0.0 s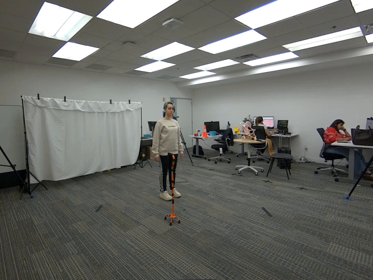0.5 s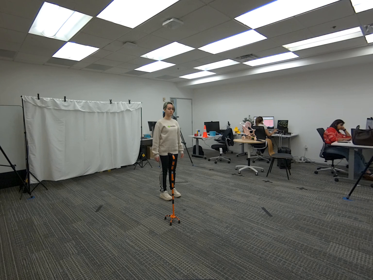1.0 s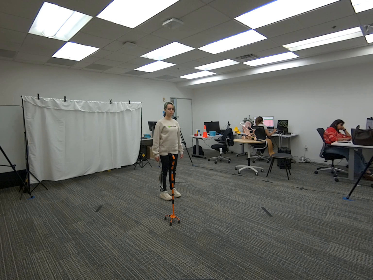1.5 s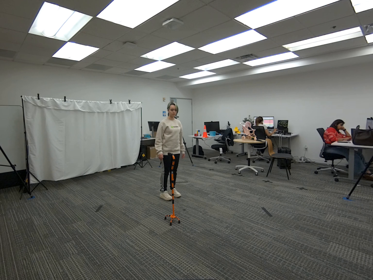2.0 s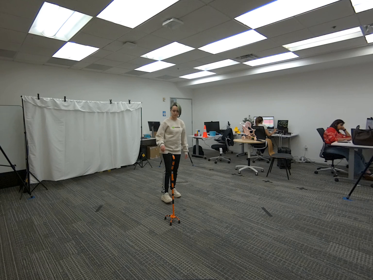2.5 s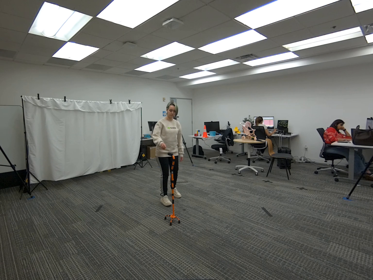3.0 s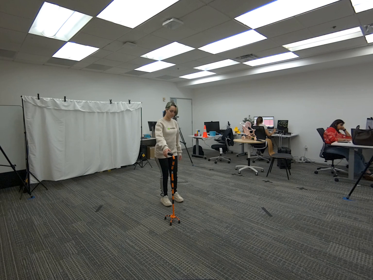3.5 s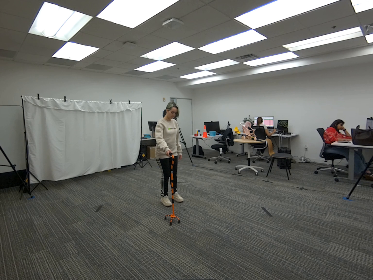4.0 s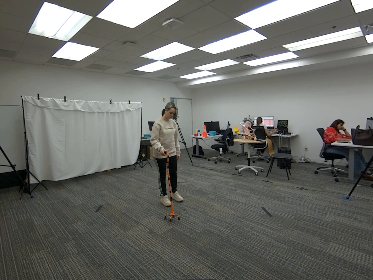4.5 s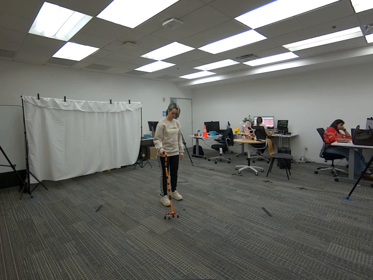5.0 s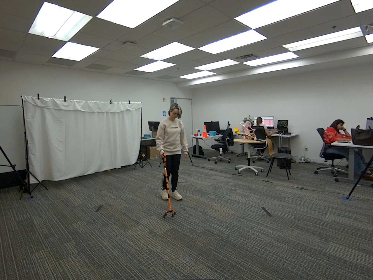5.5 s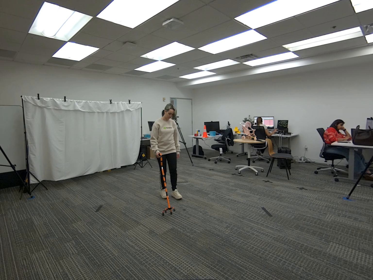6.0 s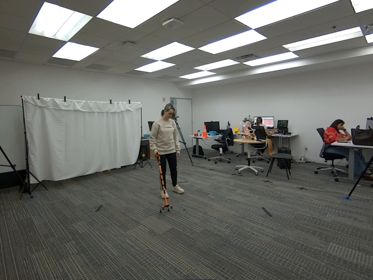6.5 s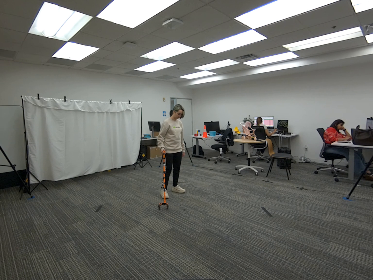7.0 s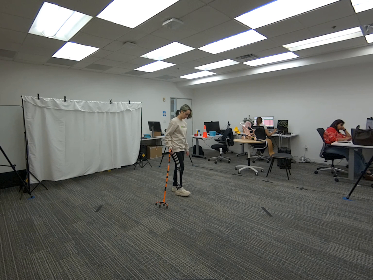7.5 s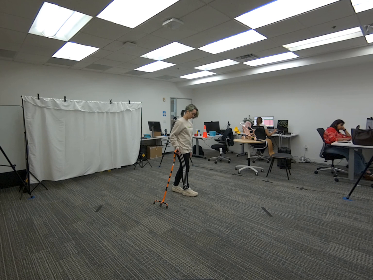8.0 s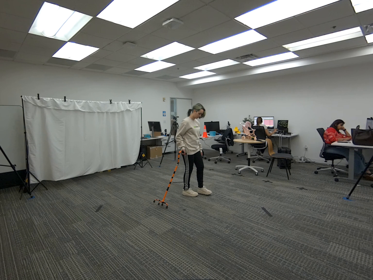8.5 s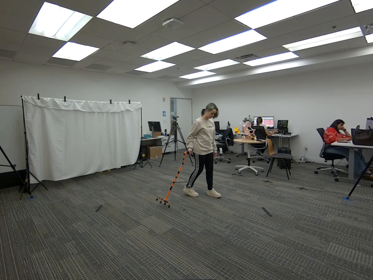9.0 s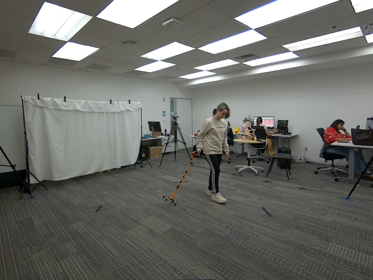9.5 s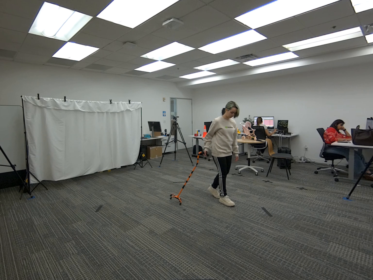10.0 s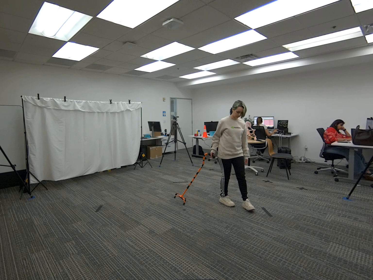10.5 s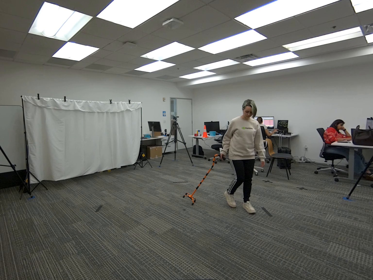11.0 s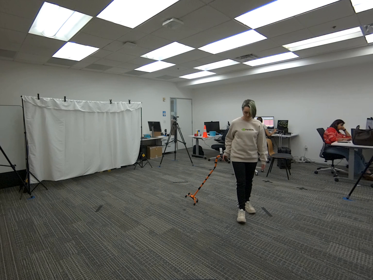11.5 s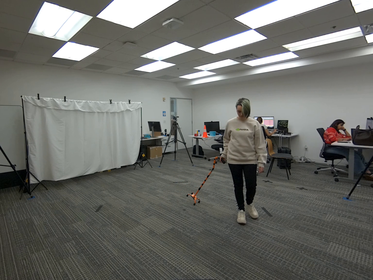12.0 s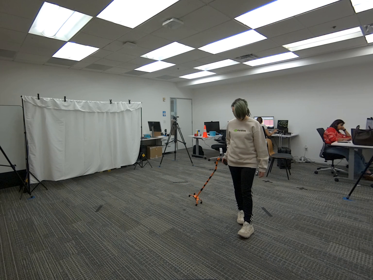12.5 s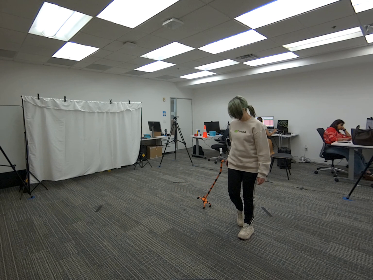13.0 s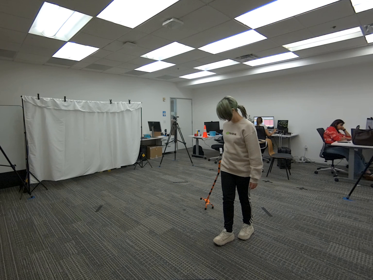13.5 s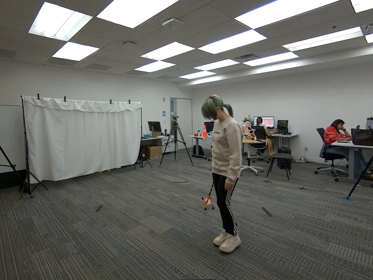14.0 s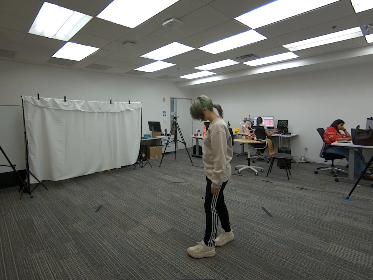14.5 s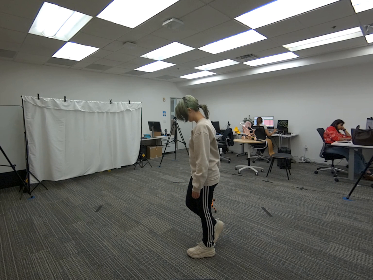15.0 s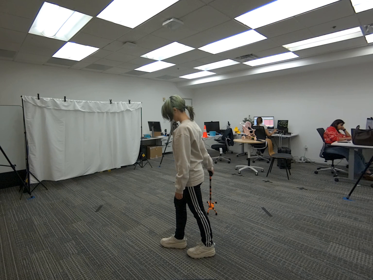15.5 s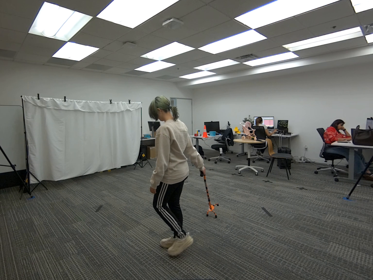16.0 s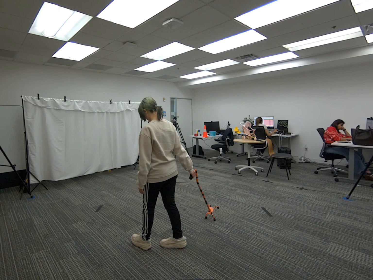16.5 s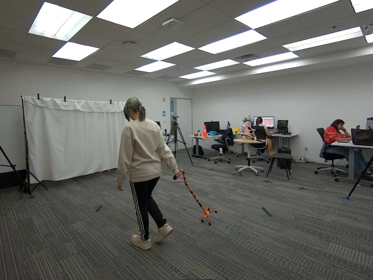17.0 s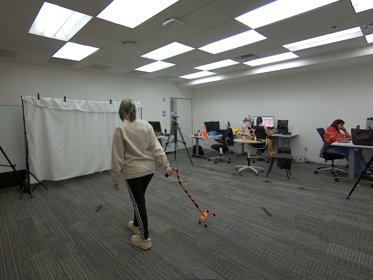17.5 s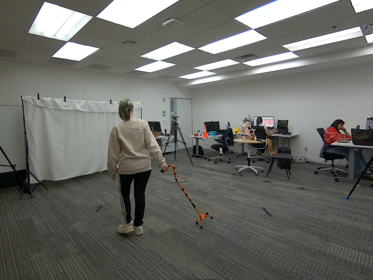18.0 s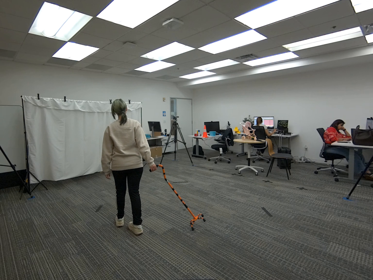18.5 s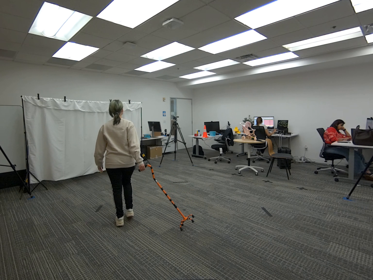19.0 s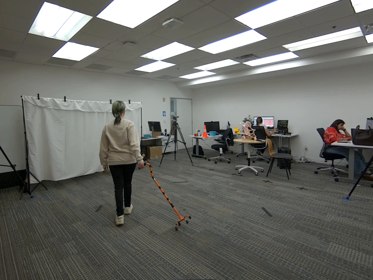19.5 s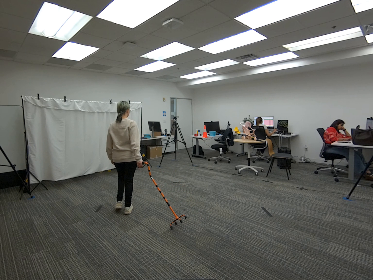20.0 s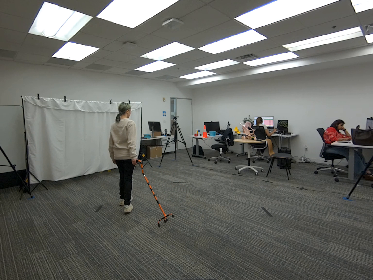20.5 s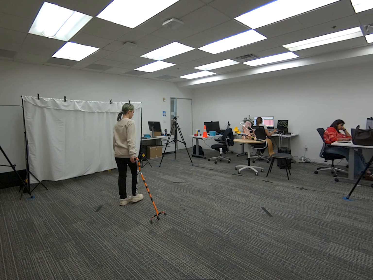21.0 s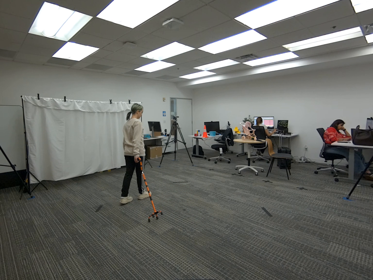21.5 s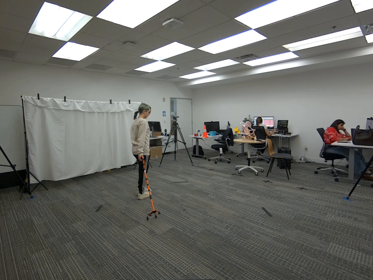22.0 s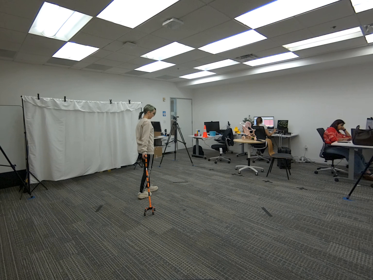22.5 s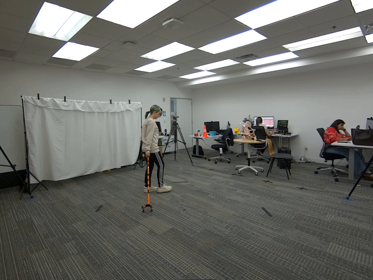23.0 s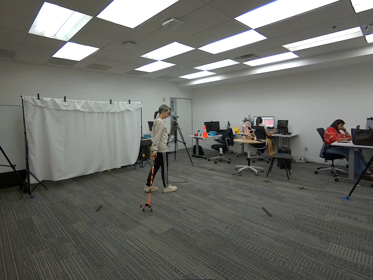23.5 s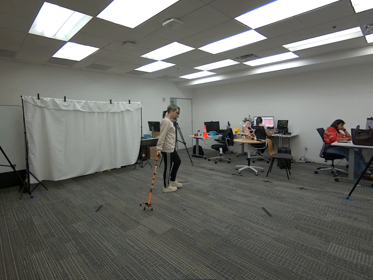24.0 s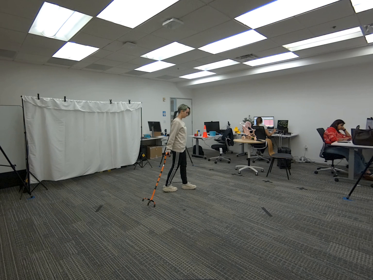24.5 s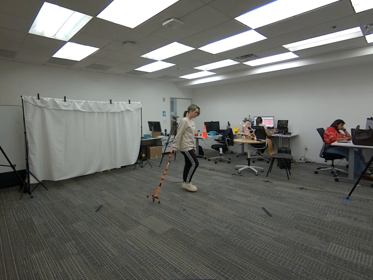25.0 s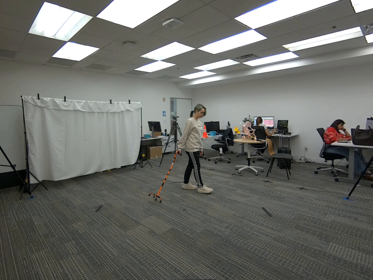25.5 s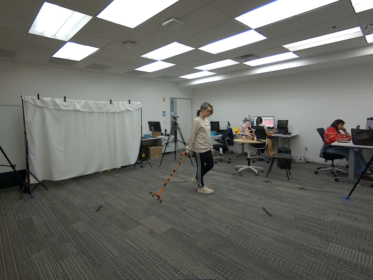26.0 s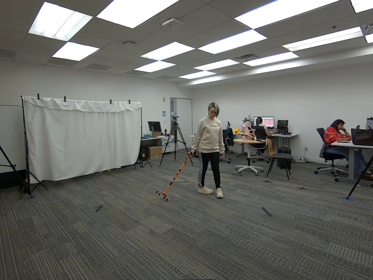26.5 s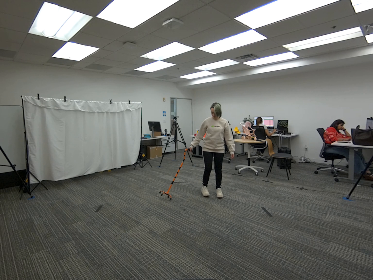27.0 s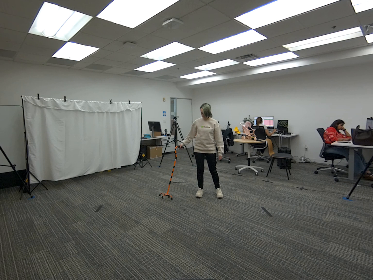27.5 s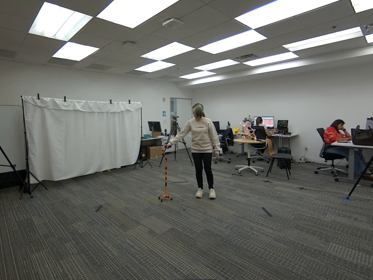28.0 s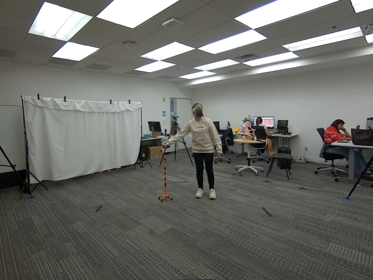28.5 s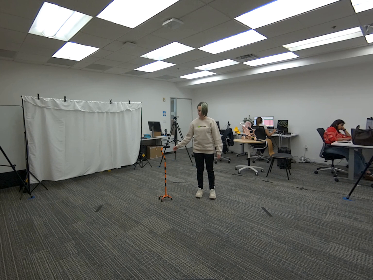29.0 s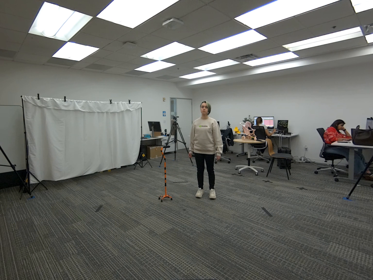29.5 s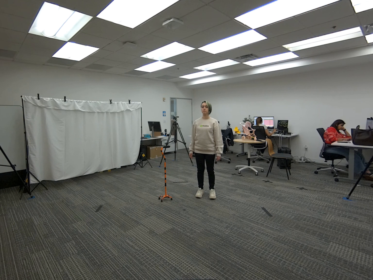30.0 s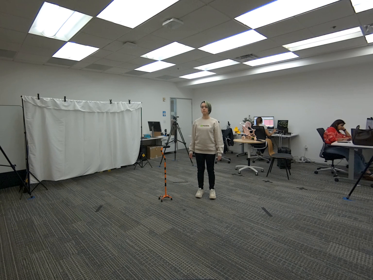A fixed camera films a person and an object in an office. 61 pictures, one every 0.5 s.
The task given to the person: Walk over to the cane on the ground and grab onto the cane and proceed to drag the cane within the bounding area. Let go of the cane when complete.
